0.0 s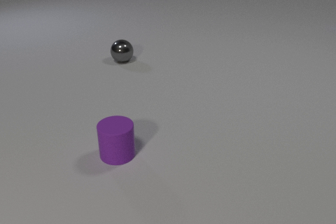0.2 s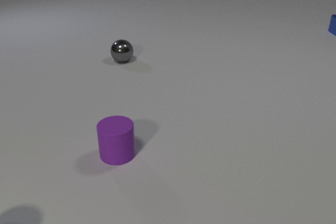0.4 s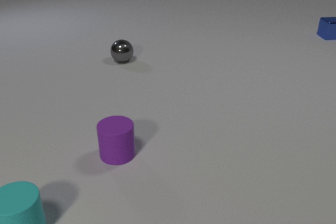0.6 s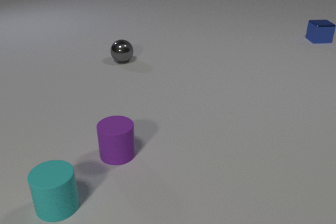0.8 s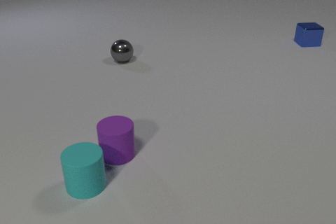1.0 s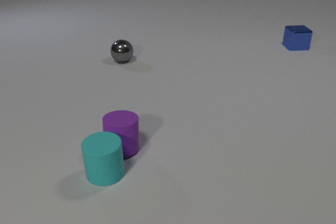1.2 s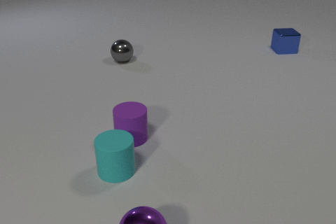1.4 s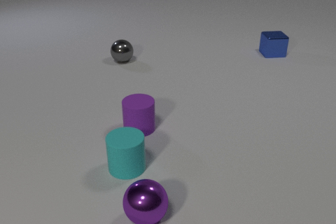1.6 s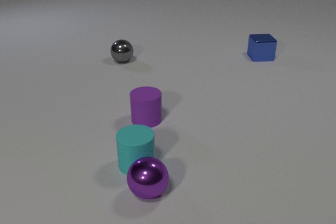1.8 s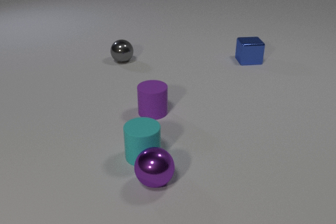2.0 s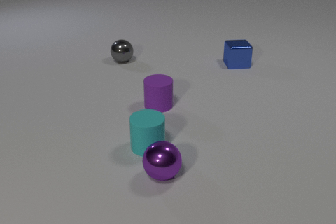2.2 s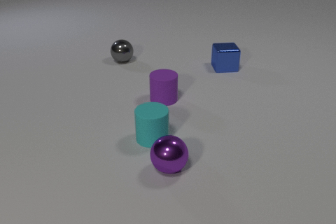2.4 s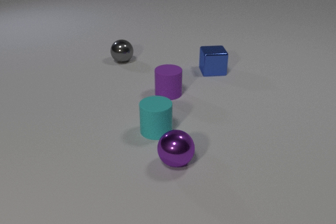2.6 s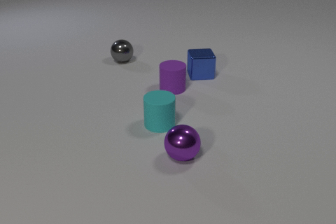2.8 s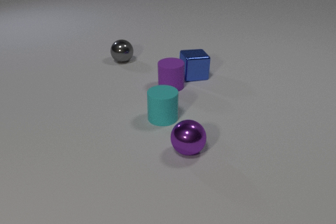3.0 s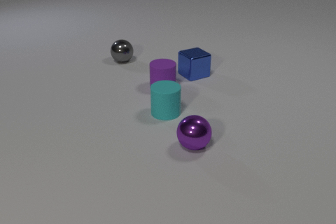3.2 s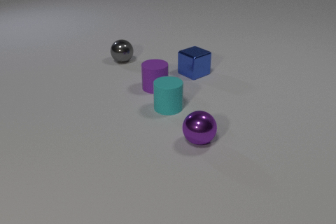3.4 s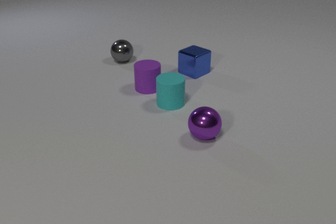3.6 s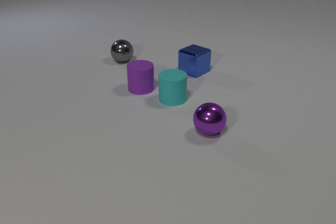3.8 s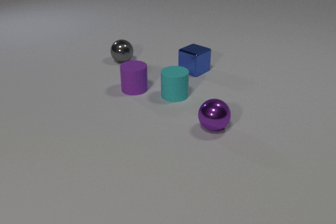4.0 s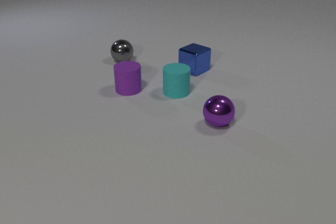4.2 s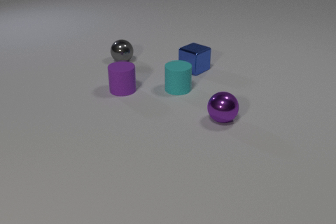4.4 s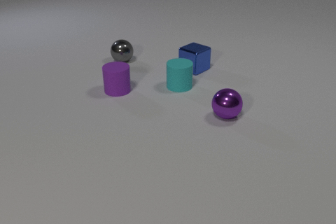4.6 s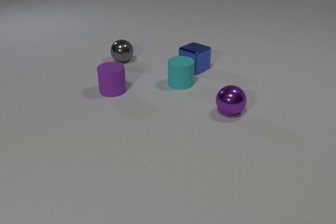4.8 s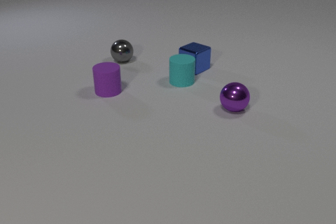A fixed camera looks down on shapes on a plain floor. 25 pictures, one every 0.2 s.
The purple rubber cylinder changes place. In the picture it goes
away from the camera.
The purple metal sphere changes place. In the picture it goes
away from the camera.
0.0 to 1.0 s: The cyan rubber cylinder comes in at the bottom edge, slides to the right and away from the camera. The purple rubber cylinder slides away from the camera. The blue metal cube comes in at the right edge, slides toward the camera and to the left. The cyan rubber cylinder and the purple rubber cylinder collide.
1.0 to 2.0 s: The cyan rubber cylinder slides to the right and away from the camera. The purple rubber cylinder slides away from the camera and to the right. The purple metal sphere comes in at the bottom edge, rolls away from the camera. The blue metal cube slides toward the camera and to the left. The cyan rubber cylinder and the purple metal sphere collide.
2.0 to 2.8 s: The cyan rubber cylinder slides away from the camera. The purple rubber cylinder slides away from the camera. The purple metal sphere rolls away from the camera and to the right. The blue metal cube slides to the left and toward the camera. The purple rubber cylinder and the blue metal cube collide.
2.8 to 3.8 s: The cyan rubber cylinder slides away from the camera. The purple rubber cylinder slides to the left. The purple metal sphere rolls away from the camera and to the right. The blue metal cube slides away from the camera, spins so that its near face slides to the right, counterclockwise seen from above.
3.8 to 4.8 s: The cyan rubber cylinder slides away from the camera. The purple rubber cylinder slides to the left. The purple metal sphere rolls away from the camera and to the right.
How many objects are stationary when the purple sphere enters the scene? 1.
Are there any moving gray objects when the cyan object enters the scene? no.
How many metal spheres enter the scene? 1.
